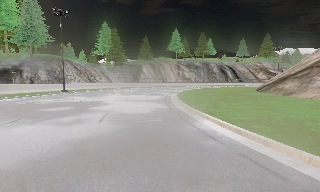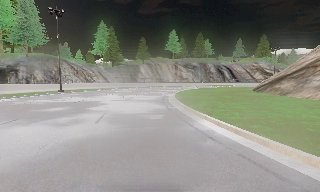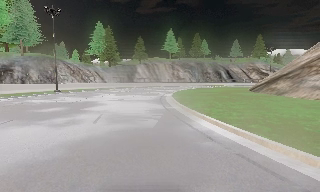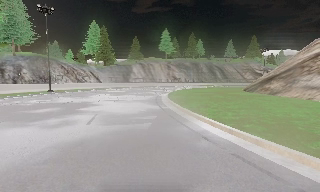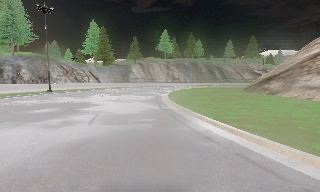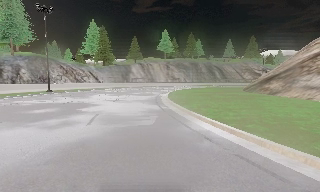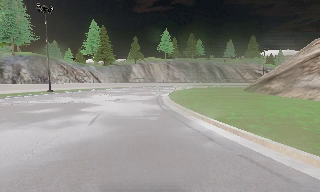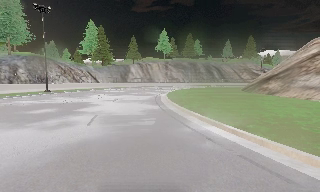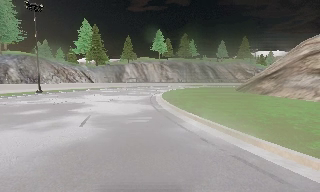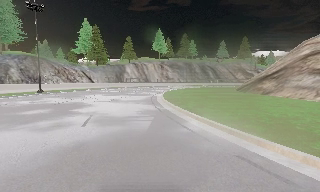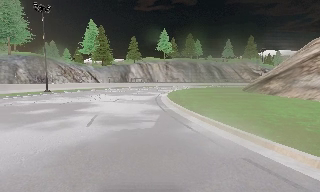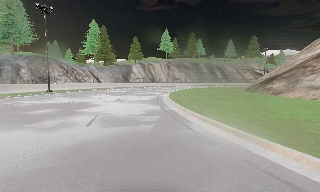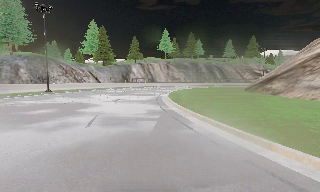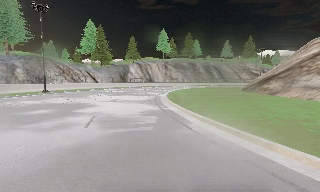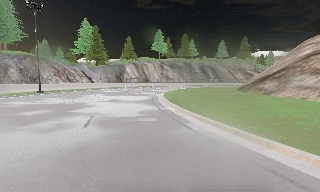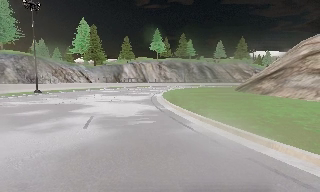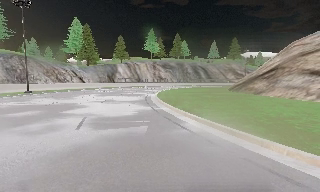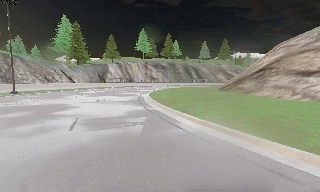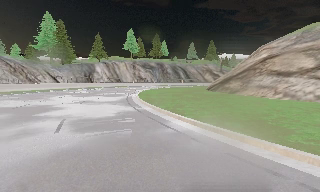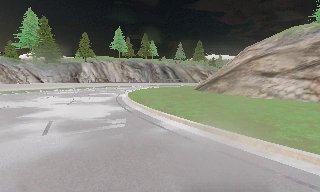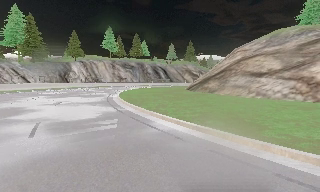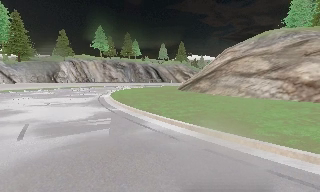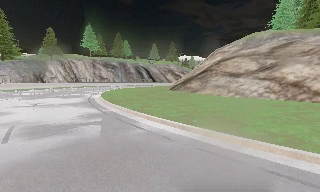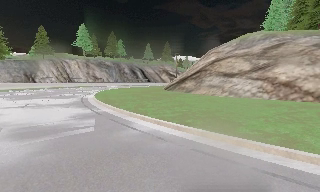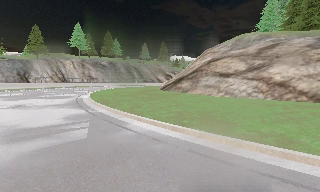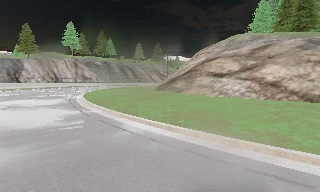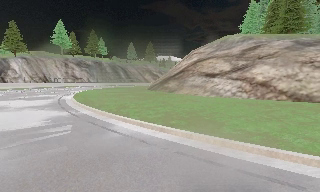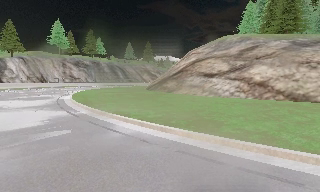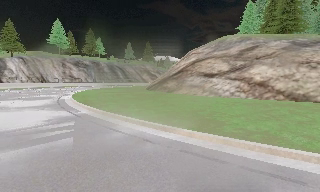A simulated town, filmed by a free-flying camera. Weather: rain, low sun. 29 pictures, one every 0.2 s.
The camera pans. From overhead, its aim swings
clockwise.
The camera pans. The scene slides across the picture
to the left.
0.0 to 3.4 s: The scene slides to the left, as the camera pans about 10 degrees to its right. It travels to its left, about 1 m.
3.4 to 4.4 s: The camera pans to its right, which is clockwise from overhead, by about 15 degrees.
4.4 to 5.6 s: The camera shifts only a little, or ends up much as it began.
The film runs forward here.
